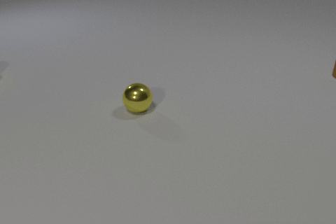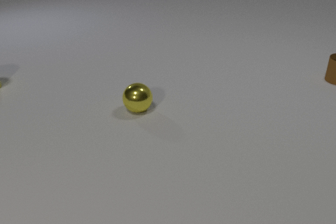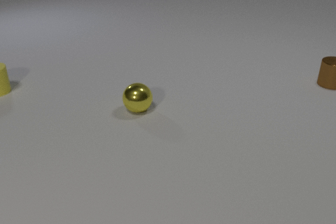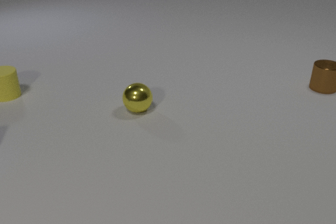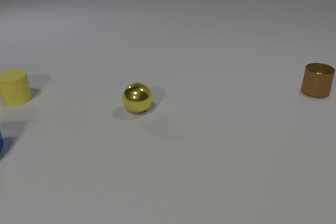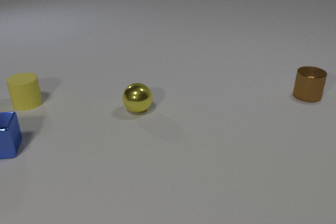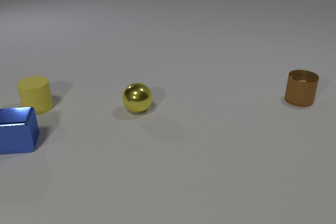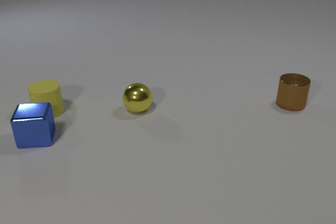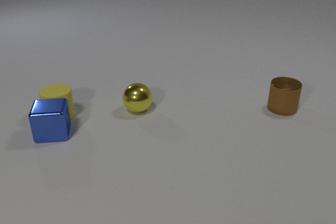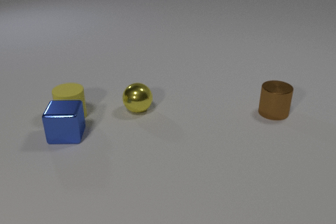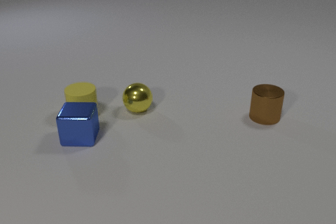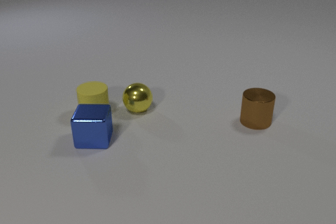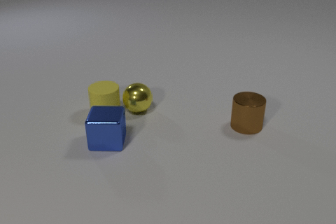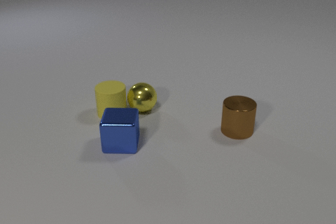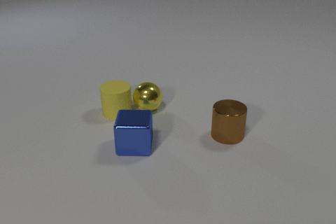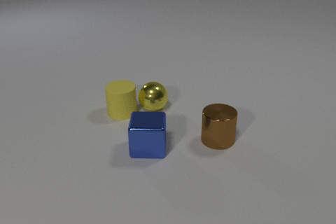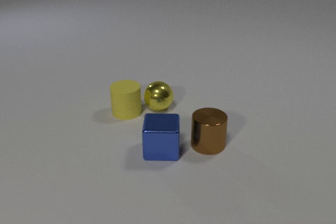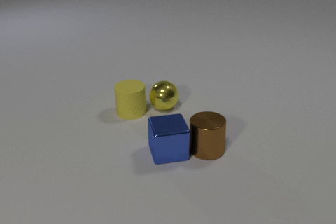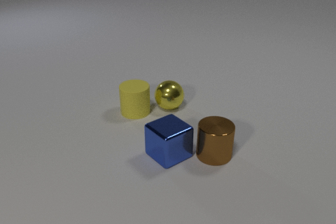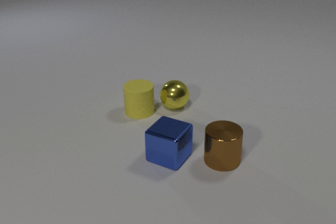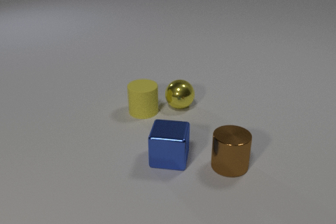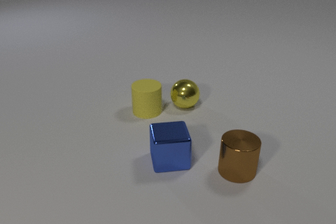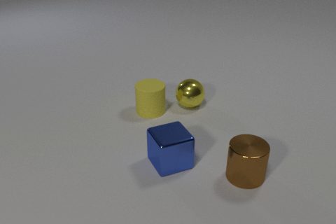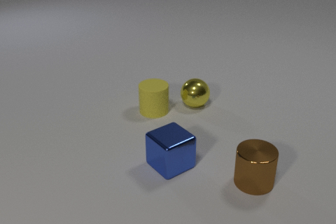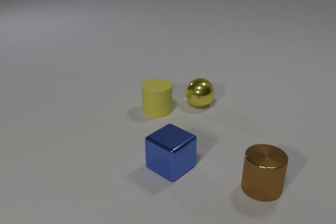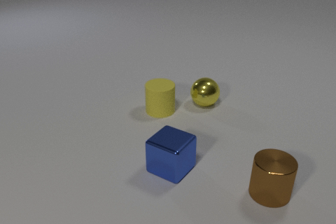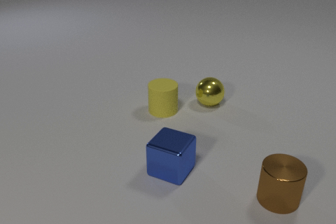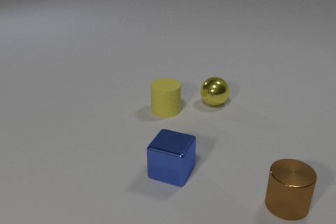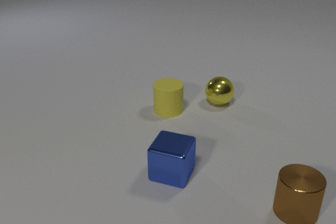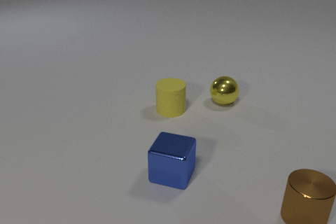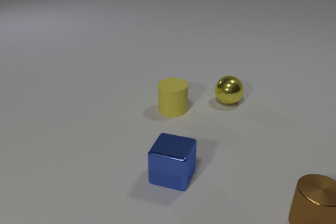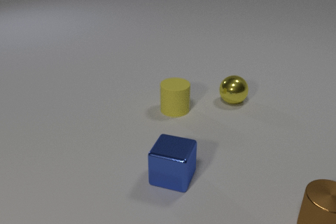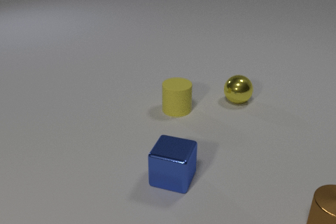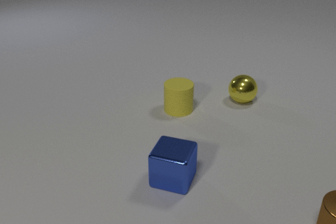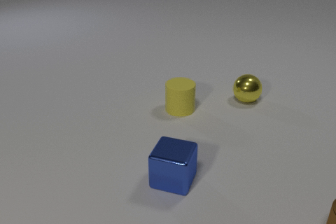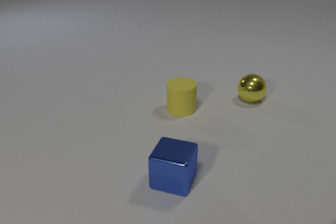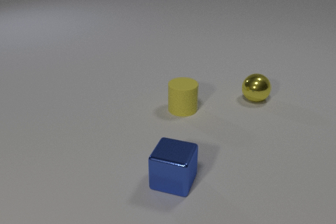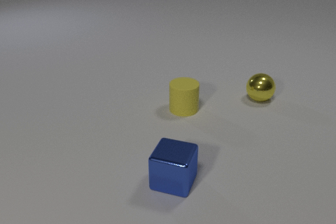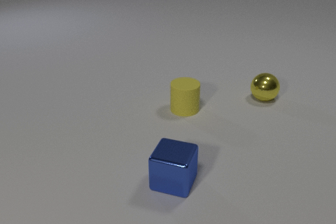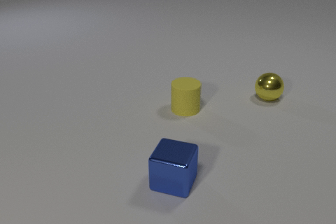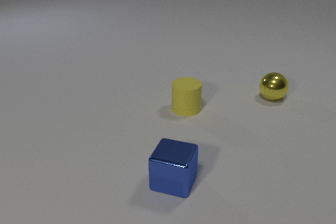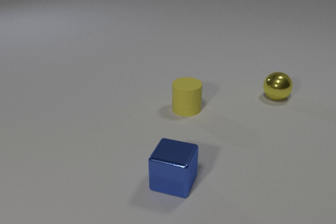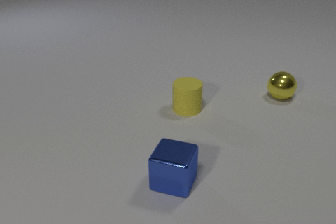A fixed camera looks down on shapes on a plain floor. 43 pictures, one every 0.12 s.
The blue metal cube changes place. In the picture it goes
to the right.
The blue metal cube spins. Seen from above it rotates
counterclockwise.
0.00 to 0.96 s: The blue metal cube comes in at the left edge, slides to the right. The yellow rubber cylinder comes in at the left edge, slides toward the camera and to the right. The brown metal cylinder slides toward the camera and to the left. The blue metal cube and the yellow rubber cylinder collide.
0.96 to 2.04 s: The blue metal cube slides to the right and toward the camera. The yellow rubber cylinder slides to the right. The brown metal cylinder slides toward the camera and to the left. The yellow metal sphere rolls to the right. The yellow rubber cylinder and the yellow metal sphere collide. The blue metal cube and the brown metal cylinder collide.
2.04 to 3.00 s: The blue metal cube slides toward the camera, spins counterclockwise seen from above by about 135 degrees, its near face sliding to the right. The yellow rubber cylinder slides to the right. The brown metal cylinder slides to the right and toward the camera. The yellow metal sphere rolls to the right.
3.00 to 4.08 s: The blue metal cube slides toward the camera. The yellow rubber cylinder slides to the right. The brown metal cylinder slides to the right and toward the camera. The yellow metal sphere rolls to the right.
4.08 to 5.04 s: The yellow rubber cylinder slides to the right. The brown metal cylinder leaves at the right edge. The yellow metal sphere rolls to the right and away from the camera.
Are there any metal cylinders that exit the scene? yes.
How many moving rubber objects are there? 1.
How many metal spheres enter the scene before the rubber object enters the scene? 0.
